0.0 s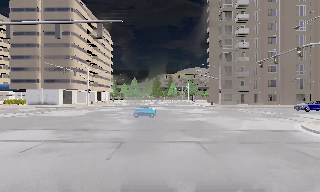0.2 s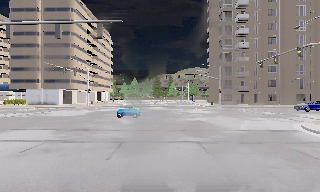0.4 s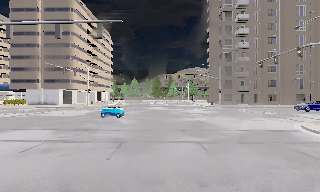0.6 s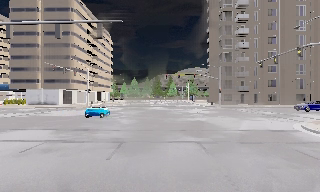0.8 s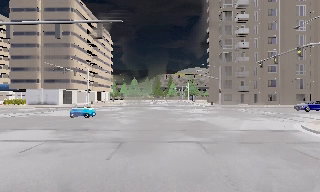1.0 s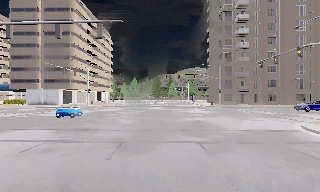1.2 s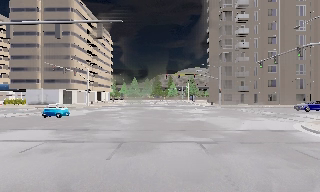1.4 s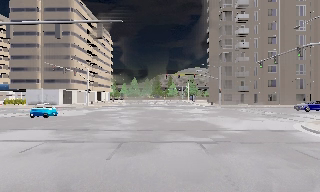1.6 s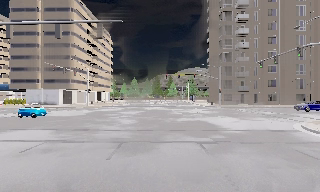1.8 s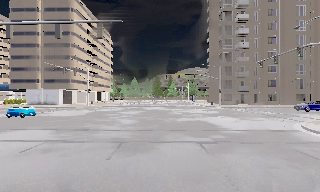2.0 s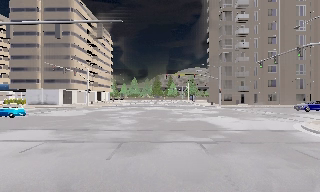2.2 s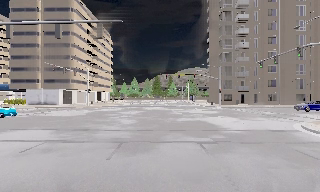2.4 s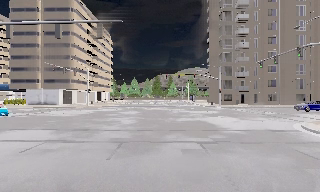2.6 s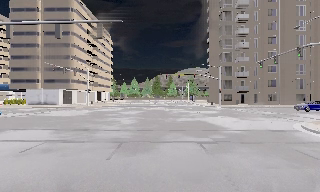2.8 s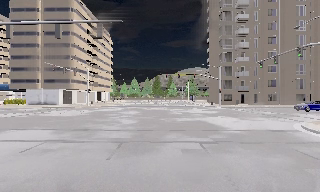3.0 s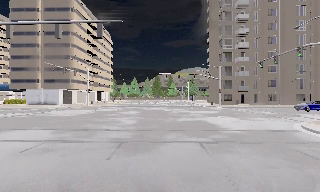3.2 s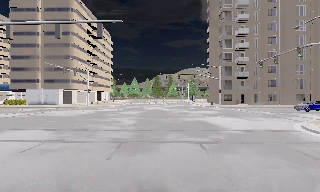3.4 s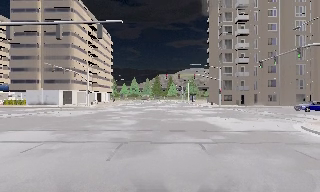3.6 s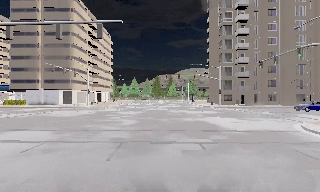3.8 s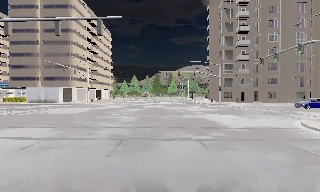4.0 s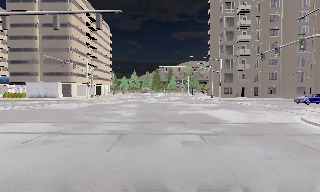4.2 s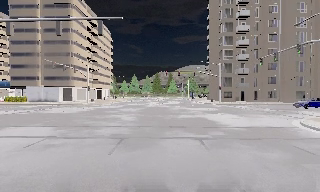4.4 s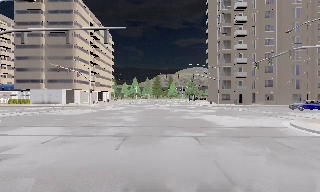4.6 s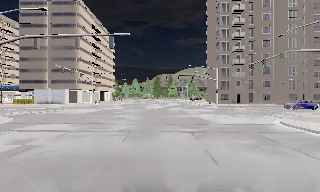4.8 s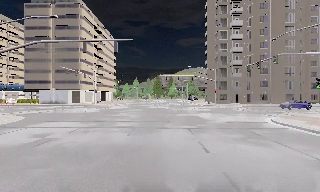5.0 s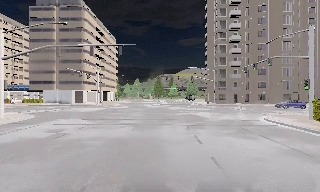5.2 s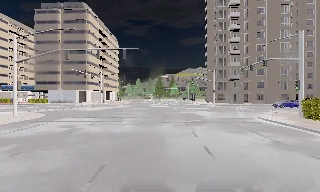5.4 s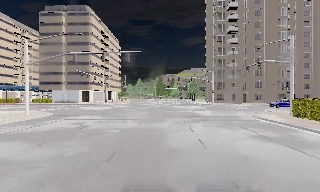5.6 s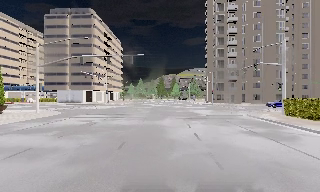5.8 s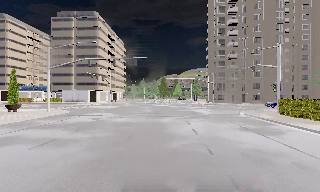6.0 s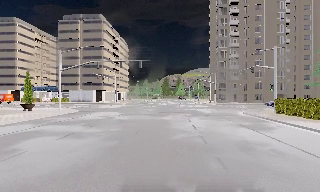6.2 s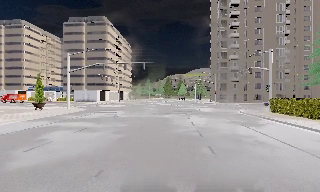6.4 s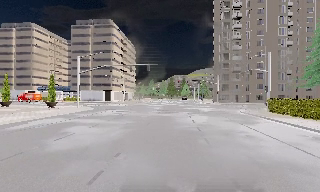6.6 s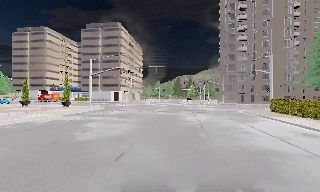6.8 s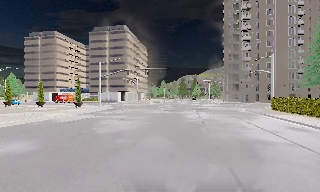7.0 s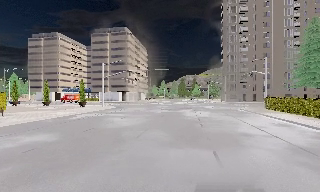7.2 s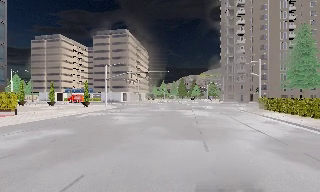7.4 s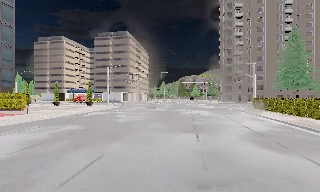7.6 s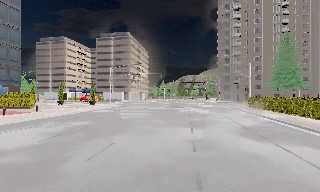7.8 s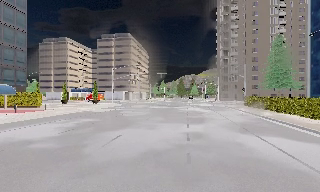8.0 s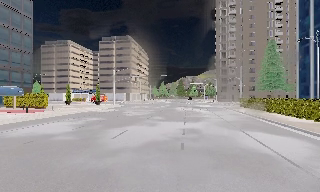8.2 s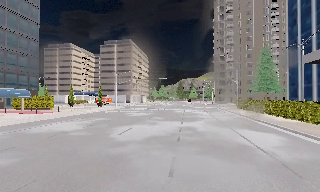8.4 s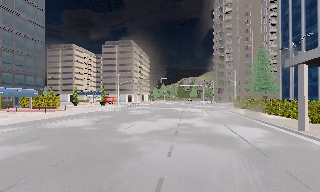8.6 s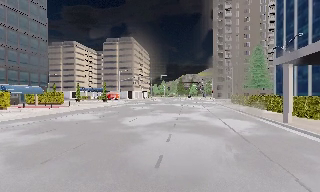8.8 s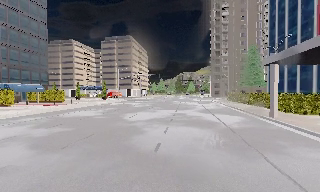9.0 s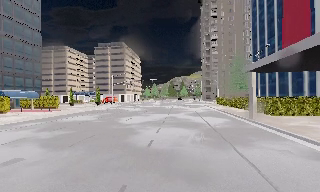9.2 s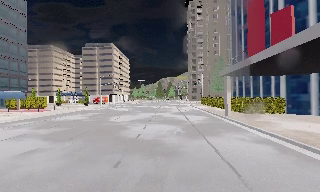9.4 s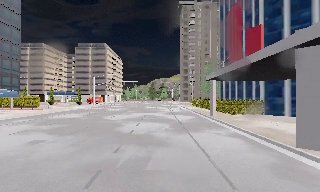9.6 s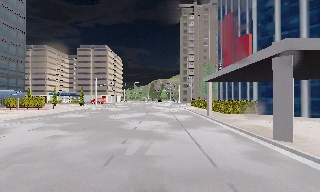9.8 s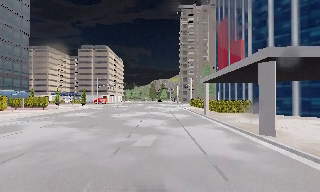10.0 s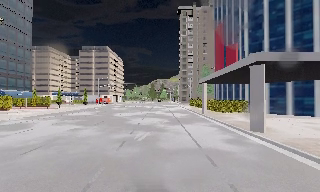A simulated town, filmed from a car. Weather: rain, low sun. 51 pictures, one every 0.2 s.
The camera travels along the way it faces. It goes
backward.
0.0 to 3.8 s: The camera keeps its place and its aim.
3.8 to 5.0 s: The camera travels backward, about 4.5 m, so what stands in front gets smaller. It gains speed.
5.0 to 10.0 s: The camera travels backward, about 35 m, so what stands in front gets smaller.
The film runs backward here.
